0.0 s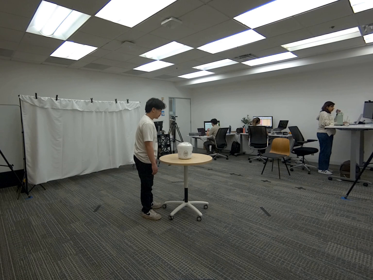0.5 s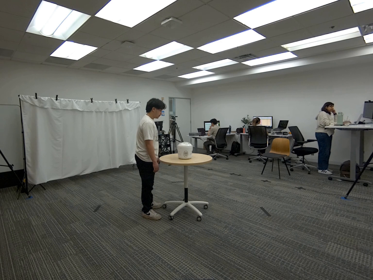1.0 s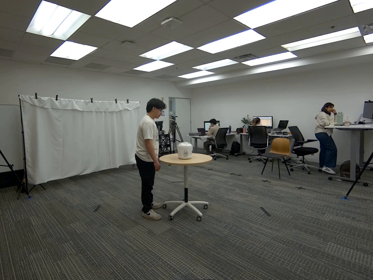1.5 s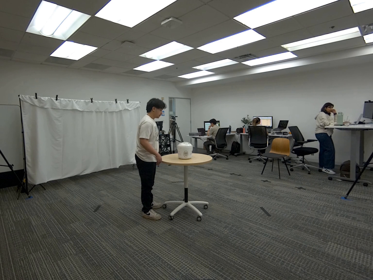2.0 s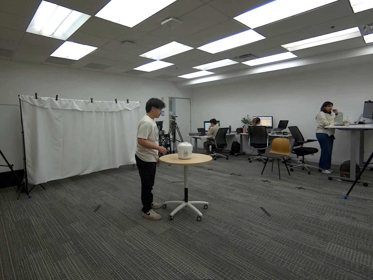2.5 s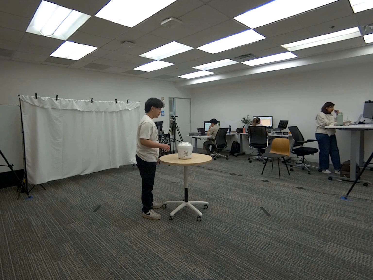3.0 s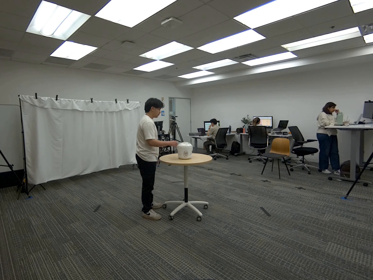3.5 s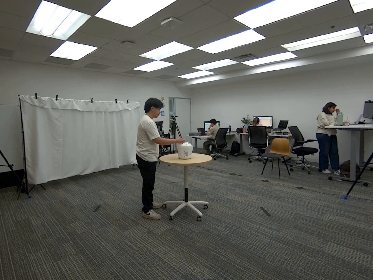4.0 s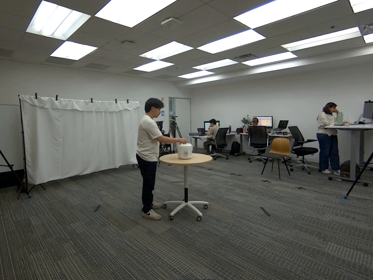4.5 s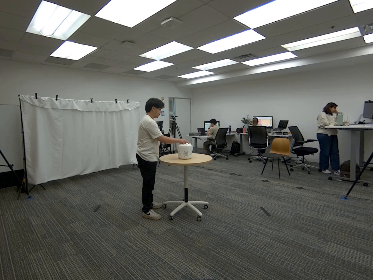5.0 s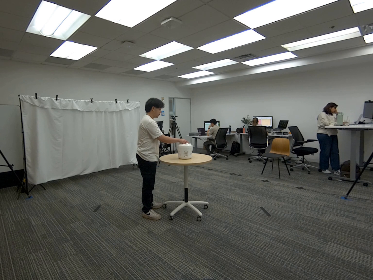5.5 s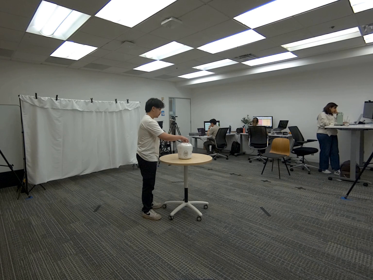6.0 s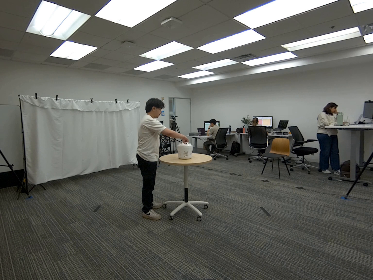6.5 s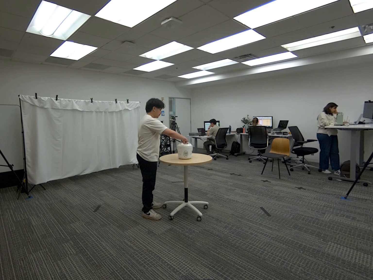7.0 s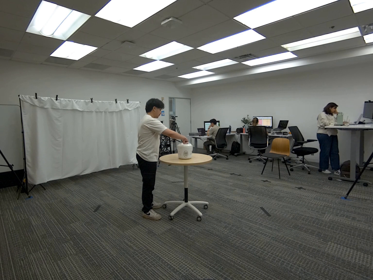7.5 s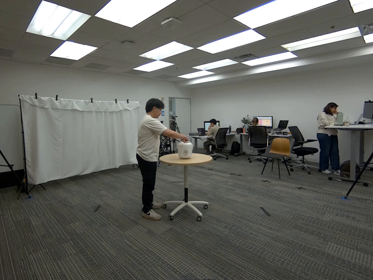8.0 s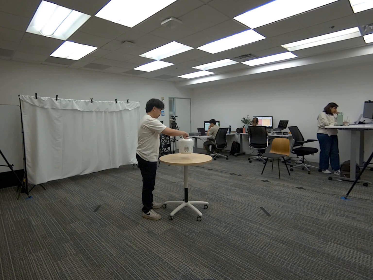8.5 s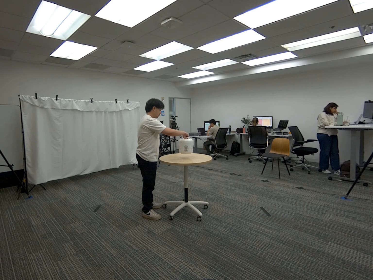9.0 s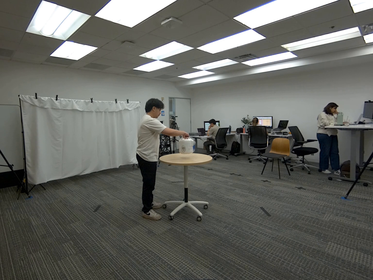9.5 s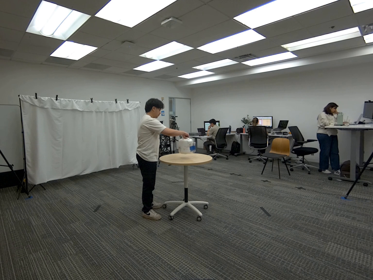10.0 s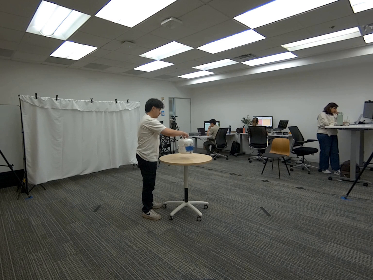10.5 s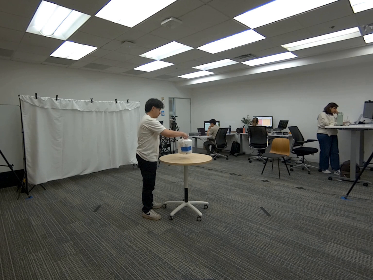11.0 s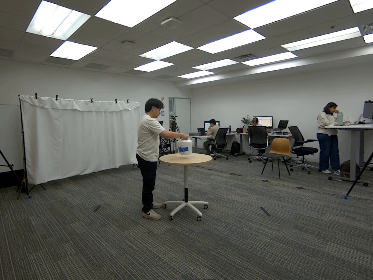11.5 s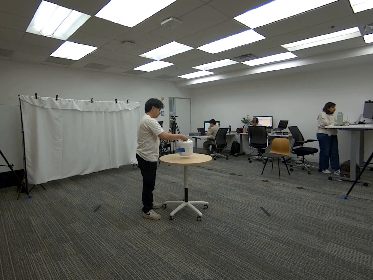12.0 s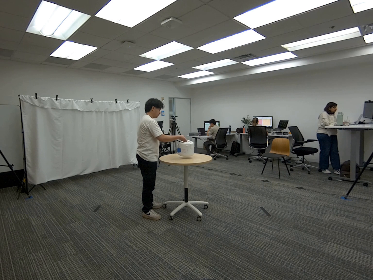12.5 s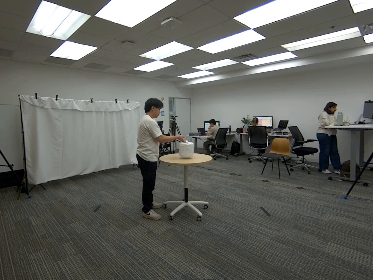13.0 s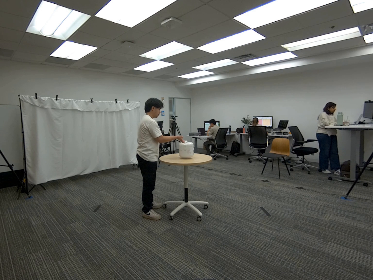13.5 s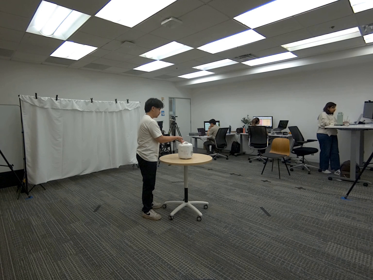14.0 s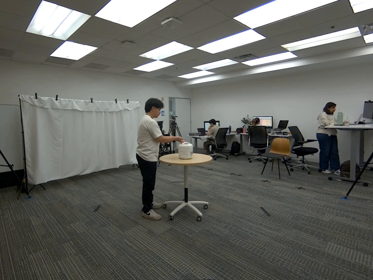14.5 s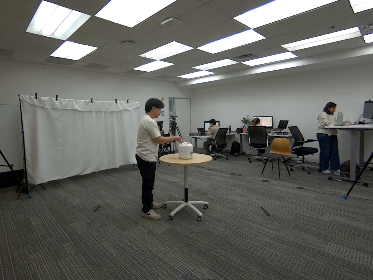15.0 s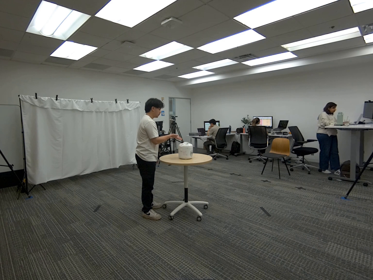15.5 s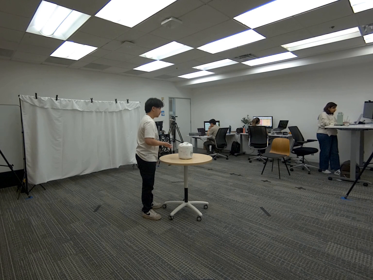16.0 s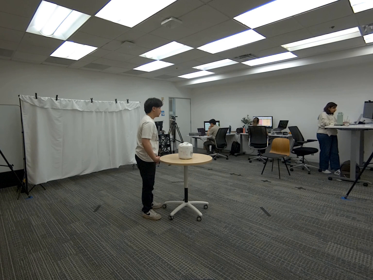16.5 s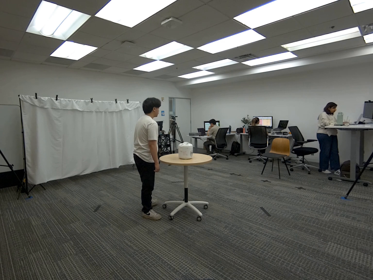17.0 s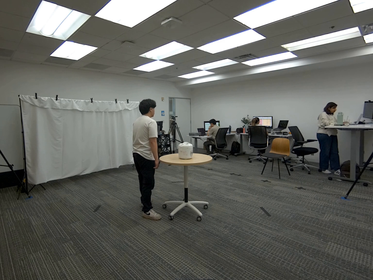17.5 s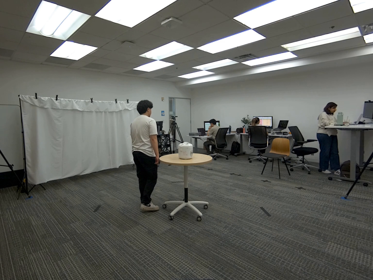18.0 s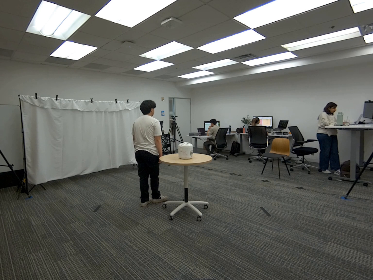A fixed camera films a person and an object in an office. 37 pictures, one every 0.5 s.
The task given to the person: Walk toward the rice cooker on the round table and pick up the rice cooker and rotate it clockwise using right hand. Place back on the round table.
